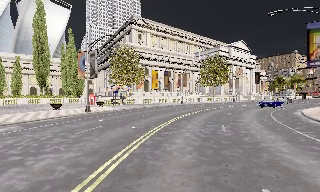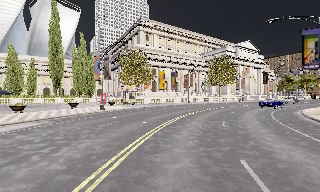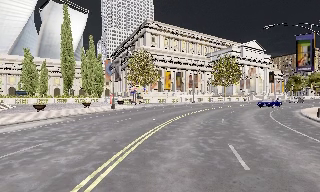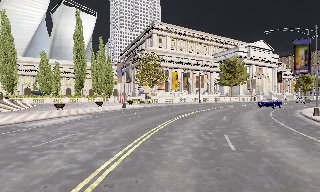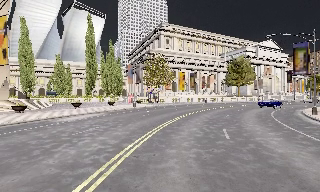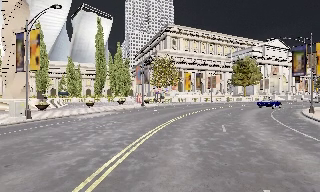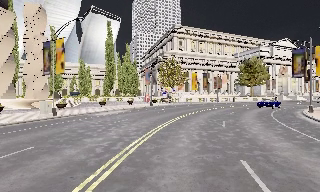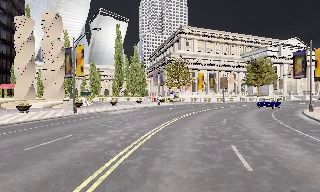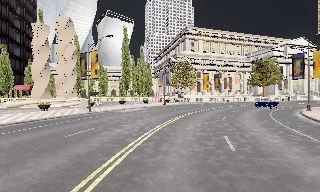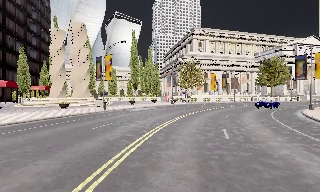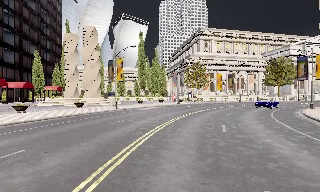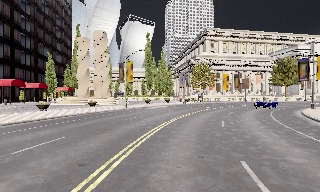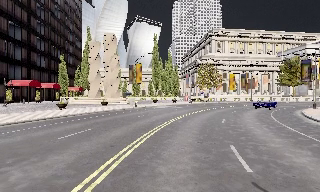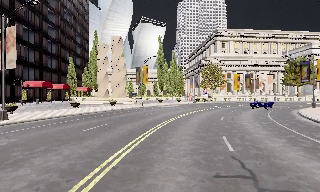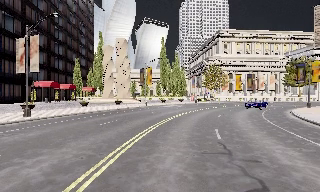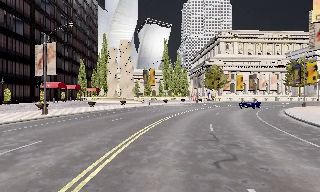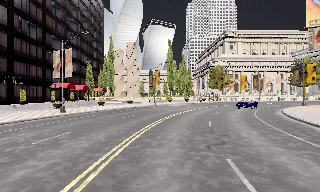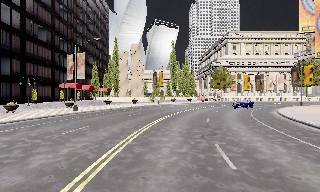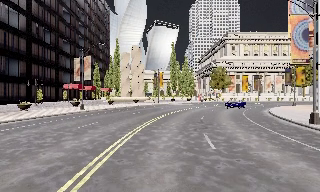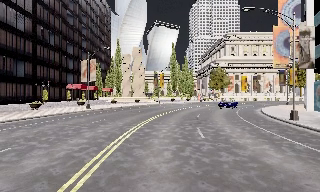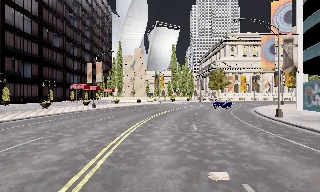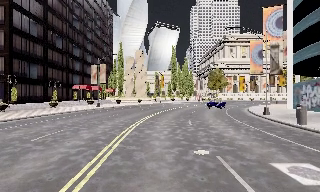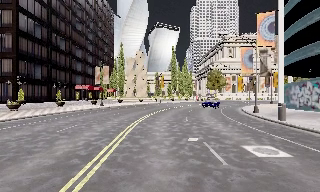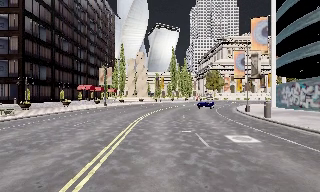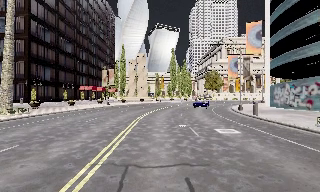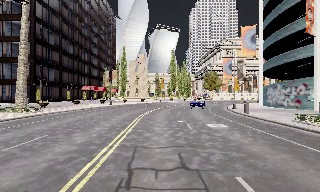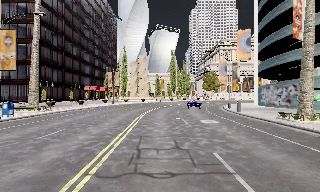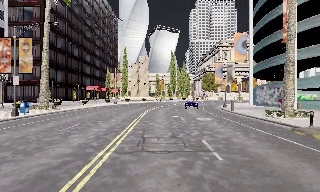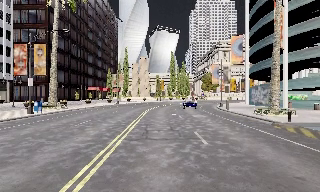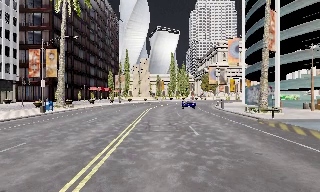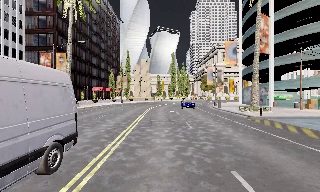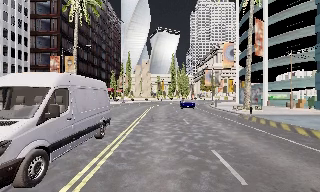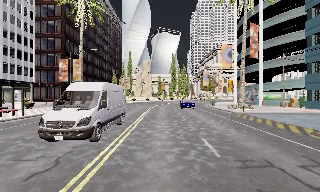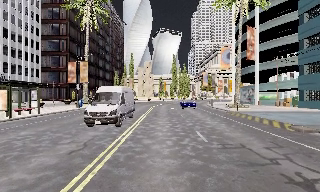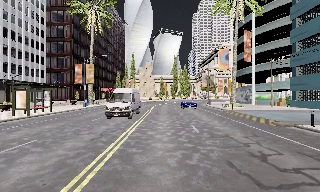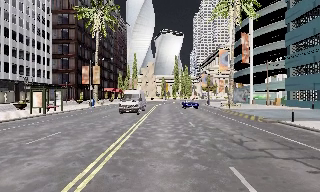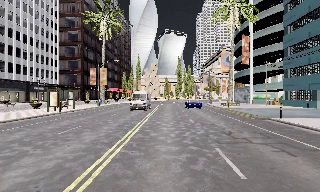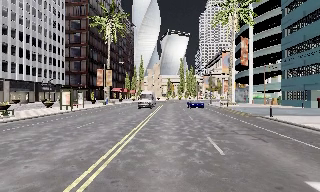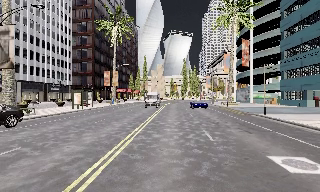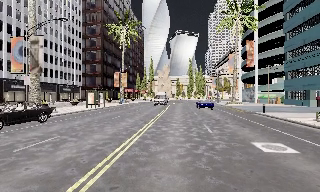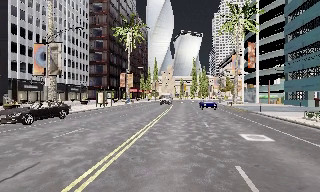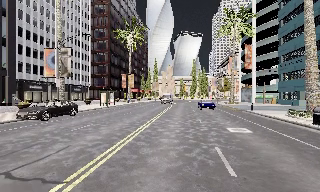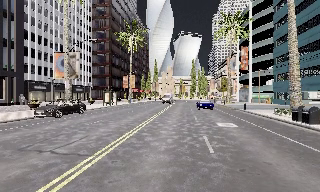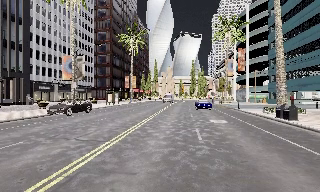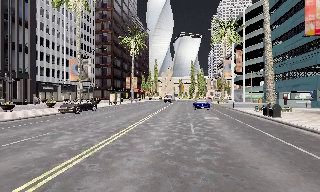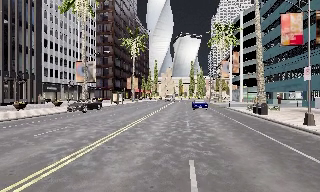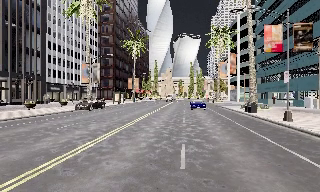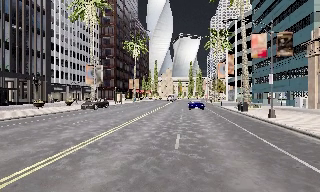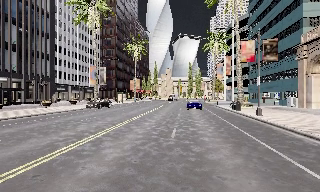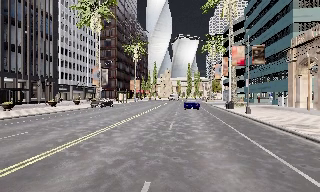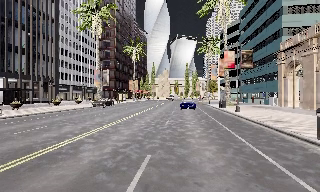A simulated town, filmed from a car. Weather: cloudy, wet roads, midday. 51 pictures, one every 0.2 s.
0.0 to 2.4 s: The camera swings to its left by about 30 degrees, and the scene slides to the right. It travels backward, about 18 m, so what stands in front gets smaller.
2.4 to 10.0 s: The camera pans to its left, which is counterclockwise from overhead, by about 15 degrees. It travels backward, about 60 m, so what stands in front gets smaller.
The film runs backward here.
